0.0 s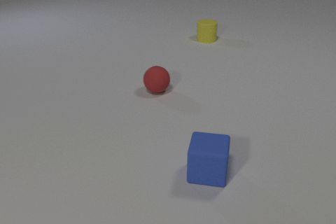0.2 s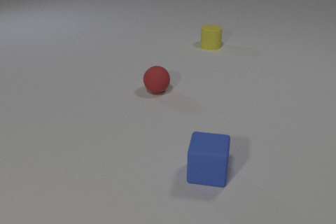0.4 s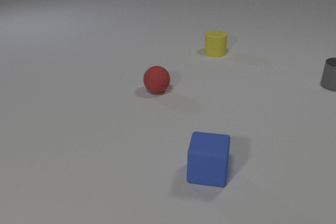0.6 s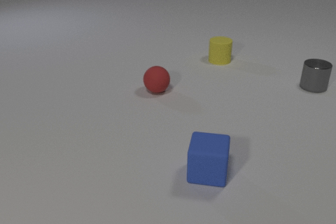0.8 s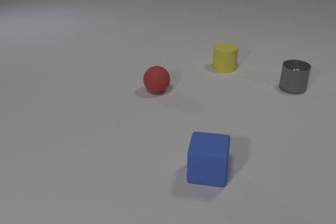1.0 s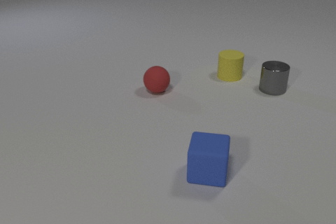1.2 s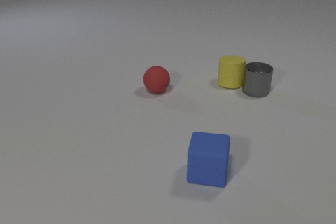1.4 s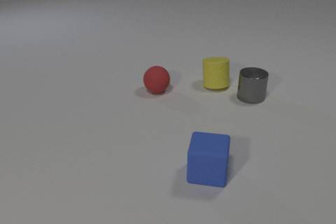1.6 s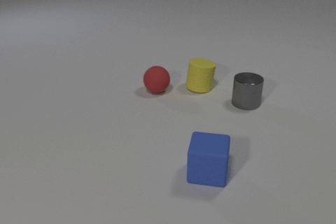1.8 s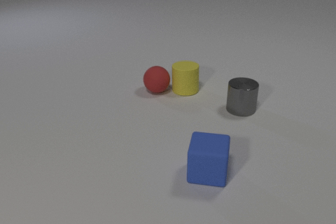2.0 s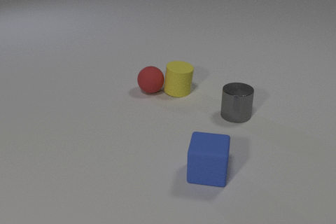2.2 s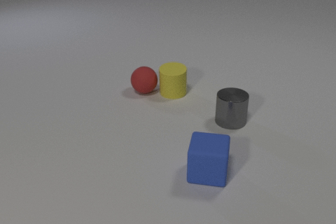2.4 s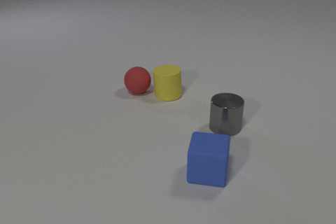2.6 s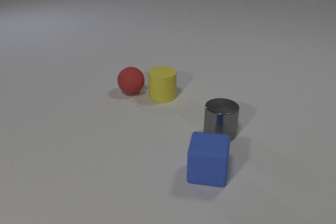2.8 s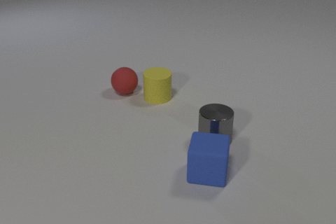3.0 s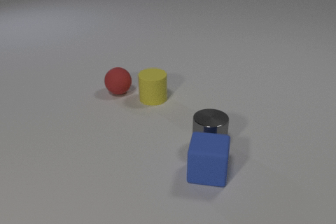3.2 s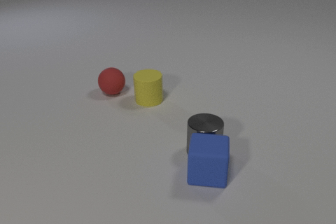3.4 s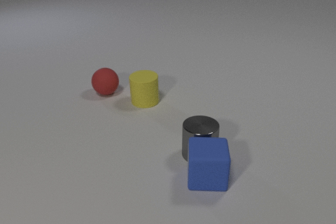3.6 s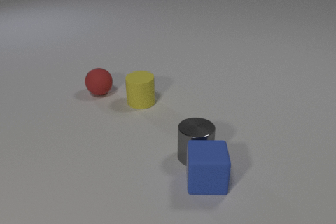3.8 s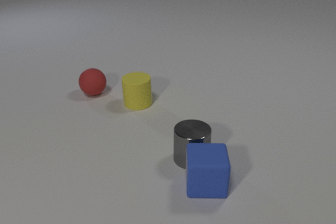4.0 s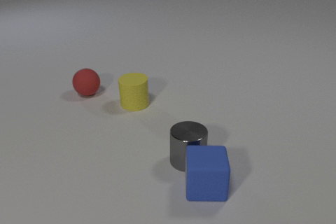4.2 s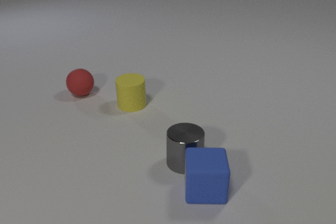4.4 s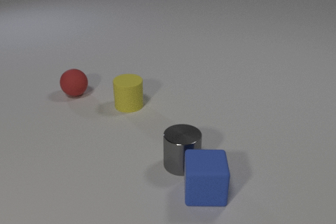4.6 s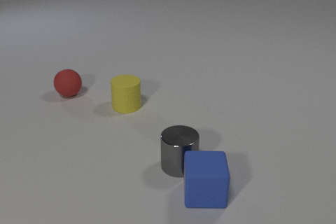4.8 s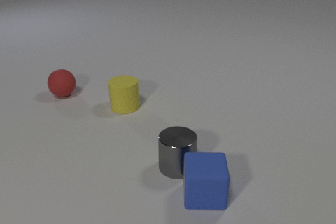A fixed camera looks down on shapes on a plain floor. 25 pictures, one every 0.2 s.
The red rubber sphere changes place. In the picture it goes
to the left.
The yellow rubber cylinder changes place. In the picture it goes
toward the camera.
0.0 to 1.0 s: The yellow rubber cylinder slides toward the camera. The gray metal cylinder comes in at the right edge, slides to the left and toward the camera.
1.0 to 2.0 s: The yellow rubber cylinder slides to the left and toward the camera. The gray metal cylinder slides toward the camera and to the left. The red rubber sphere rolls to the left. The yellow rubber cylinder and the gray metal cylinder collide. The yellow rubber cylinder and the red rubber sphere collide.
2.0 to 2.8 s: The yellow rubber cylinder slides to the left and toward the camera. The gray metal cylinder slides toward the camera. The red rubber sphere rolls to the left.
2.8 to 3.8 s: The yellow rubber cylinder slides to the left and toward the camera. The gray metal cylinder slides toward the camera and to the left. The red rubber sphere rolls to the left. The blue rubber cube slides toward the camera. The gray metal cylinder and the blue rubber cube collide.
3.8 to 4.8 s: The yellow rubber cylinder slides to the left and toward the camera. The gray metal cylinder slides to the left and toward the camera. The red rubber sphere rolls to the left. The blue rubber cube slides toward the camera.
How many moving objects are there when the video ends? 4.
What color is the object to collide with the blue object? gray.
What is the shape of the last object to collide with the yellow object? sphere.
